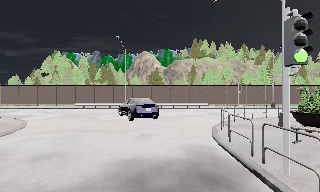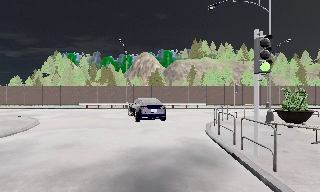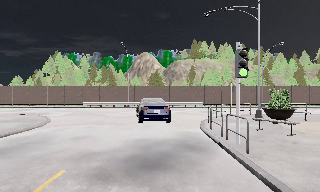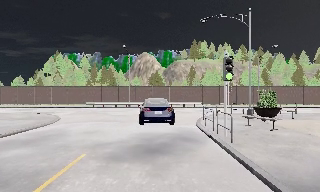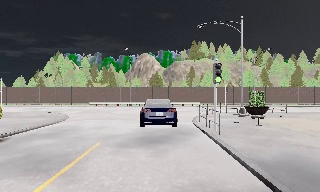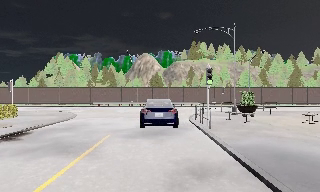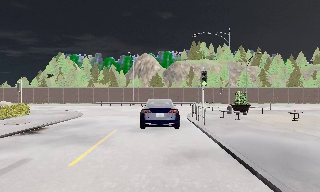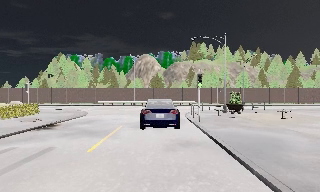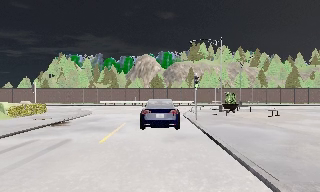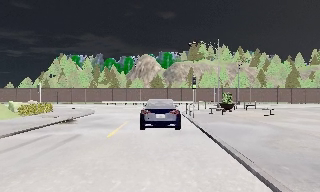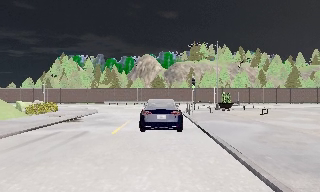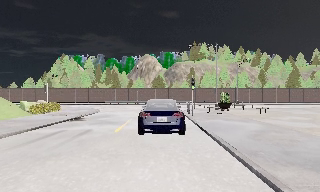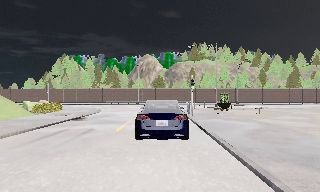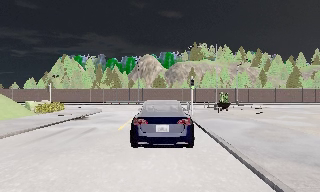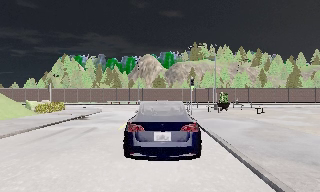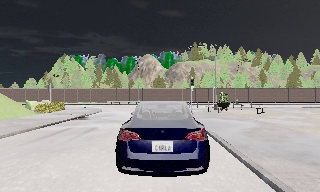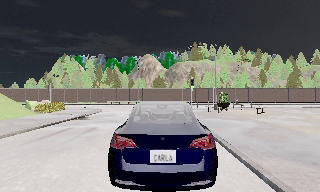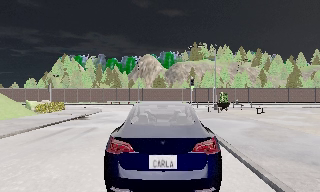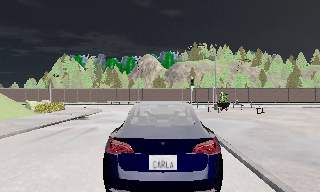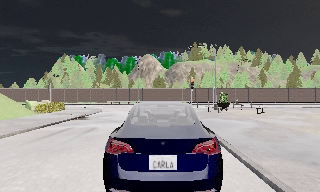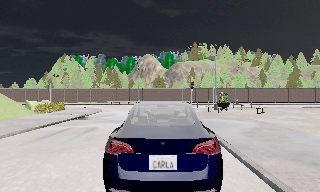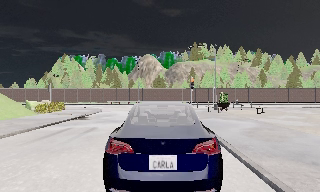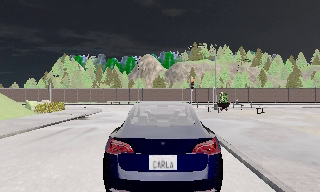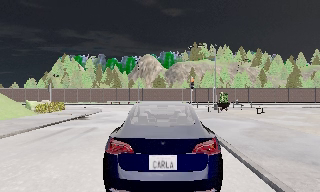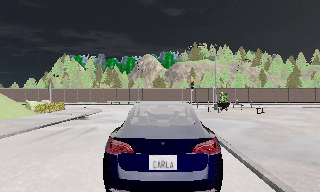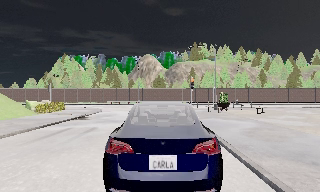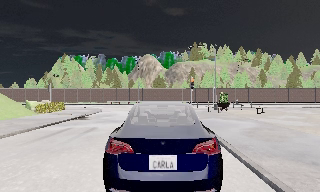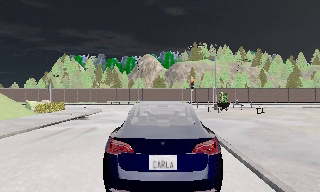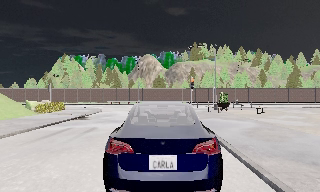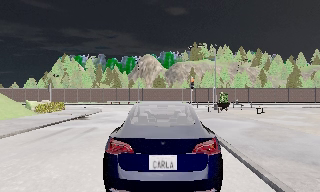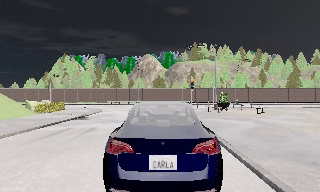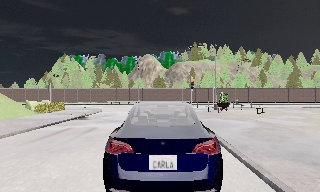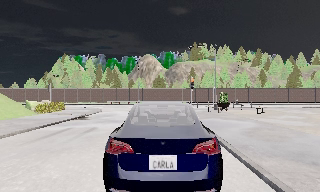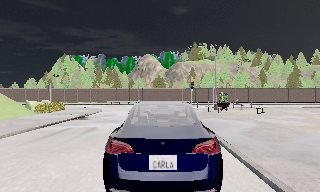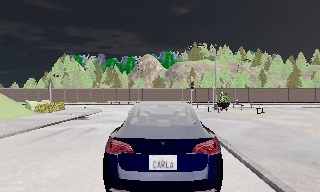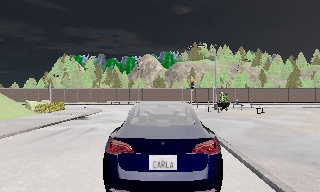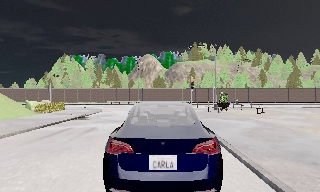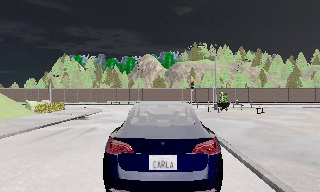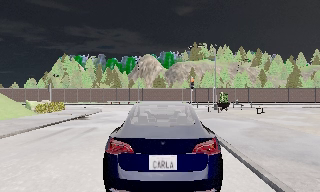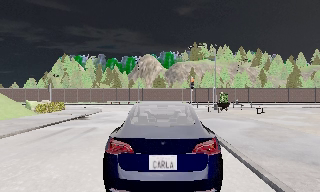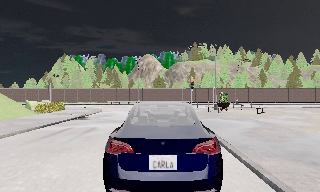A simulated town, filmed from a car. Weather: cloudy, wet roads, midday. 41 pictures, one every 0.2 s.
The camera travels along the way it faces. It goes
backward.
0.0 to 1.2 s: The camera travels backward, about 6 m, so what stands in front gets smaller.
1.2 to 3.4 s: The camera travels backward, about 4 m, so what stands in front gets smaller. It loses speed.
3.4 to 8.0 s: The camera keeps its place and its aim.
The film runs backward here.
